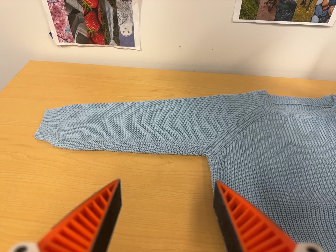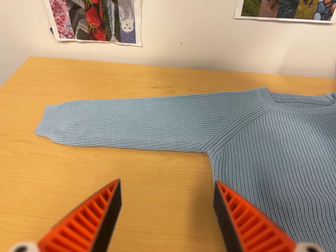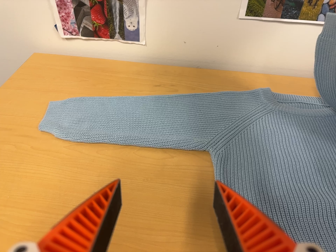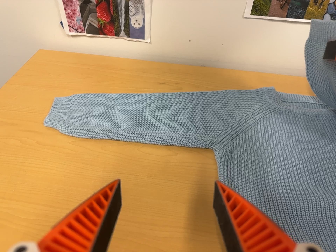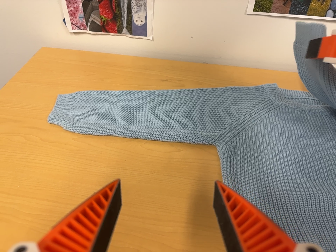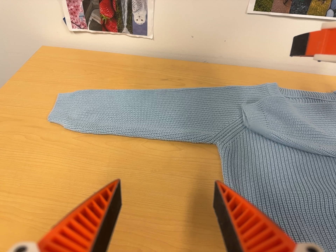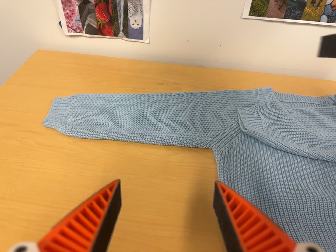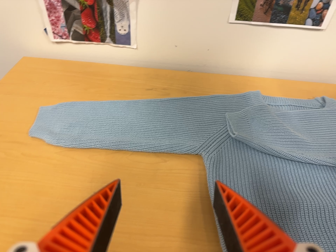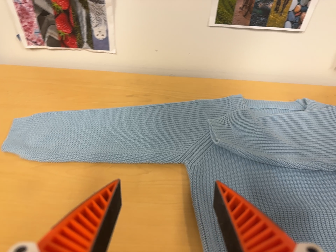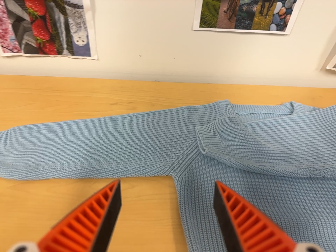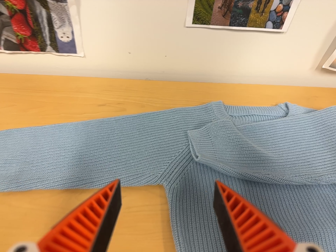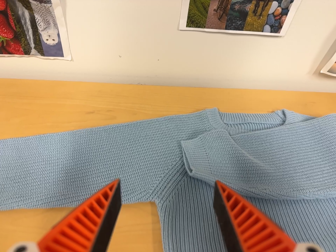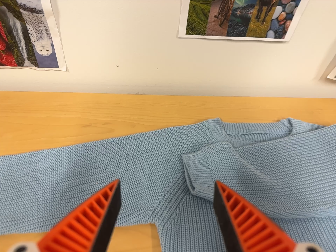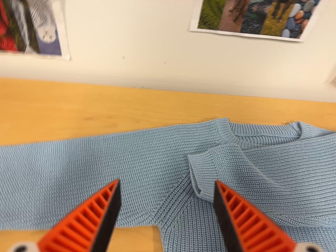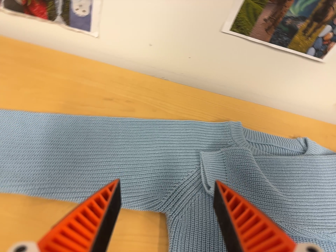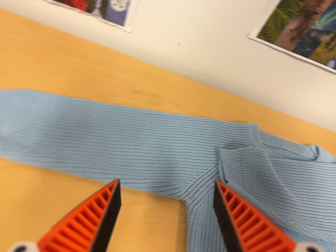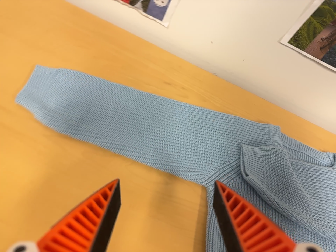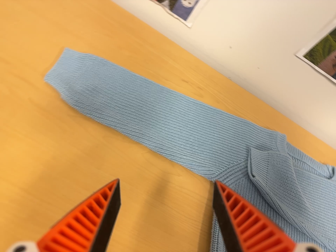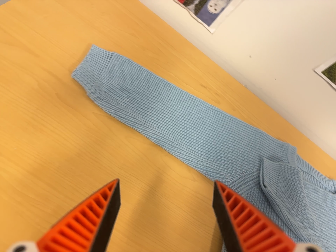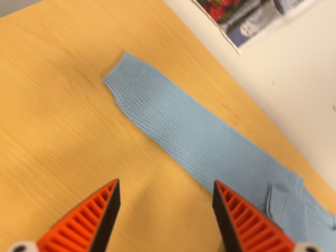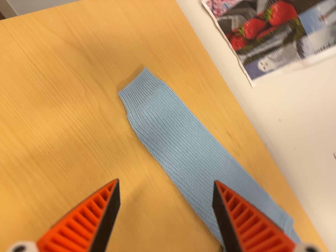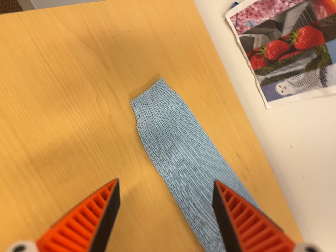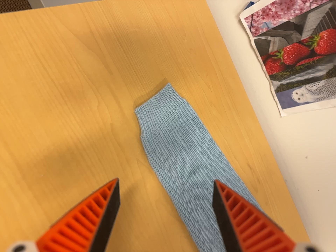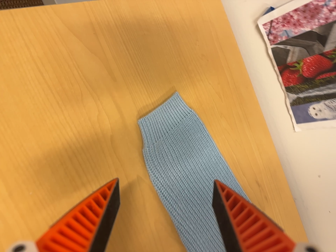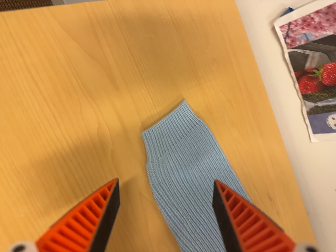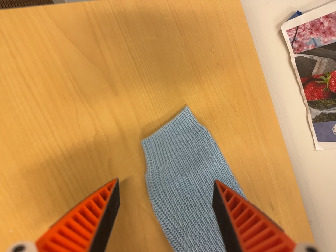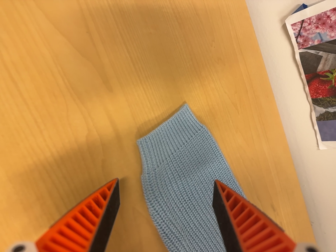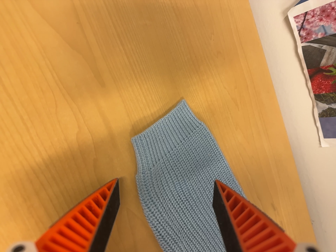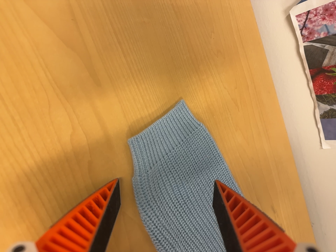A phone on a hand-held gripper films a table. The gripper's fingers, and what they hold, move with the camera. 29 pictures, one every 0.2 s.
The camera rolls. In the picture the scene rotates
clockwise.
0.0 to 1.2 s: The camera shifts only a little, or ends up much as it began.
1.2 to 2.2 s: The camera pans to its right by about 10 degrees. It travels toward the top of its view and forward, about 12 cm, so close, fixed things drift downward.
2.2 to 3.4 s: The camera travels to its left, about 16 cm, so close, fixed things drift to the right. It rolls about its line of sight by about 30 degrees, and the scene rotates clockwise.
3.4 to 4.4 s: The camera travels to its left and toward the top of its view, about 16 cm, so close, fixed things drift to the right. It rolls about its line of sight by about 35 degrees, and the scene rotates clockwise.
4.4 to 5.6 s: The camera travels forward and toward the top of its view, about 12 cm, so what stands in front looms larger.
The film runs forward here.
